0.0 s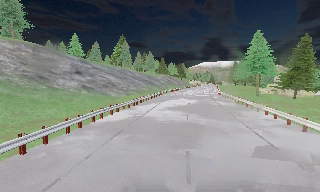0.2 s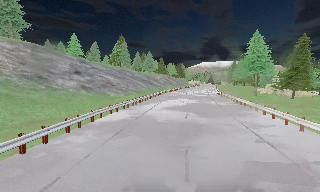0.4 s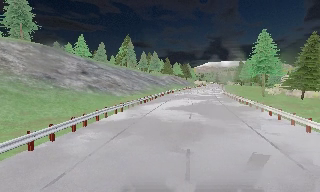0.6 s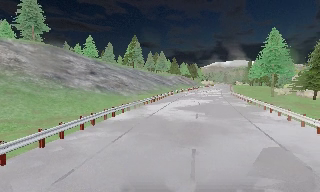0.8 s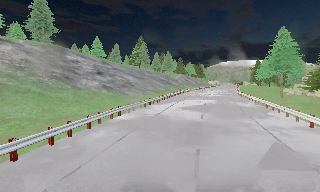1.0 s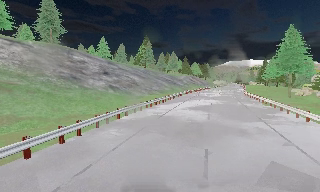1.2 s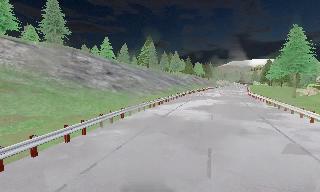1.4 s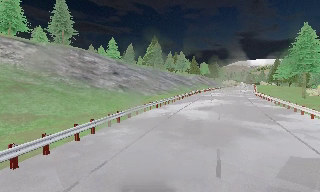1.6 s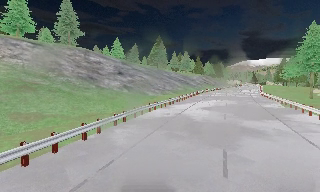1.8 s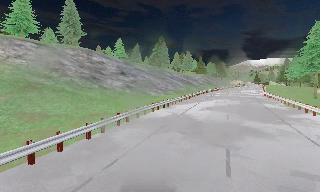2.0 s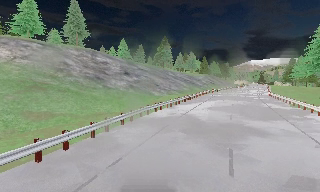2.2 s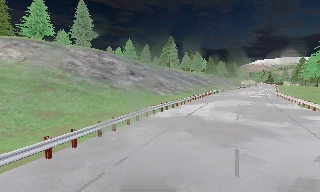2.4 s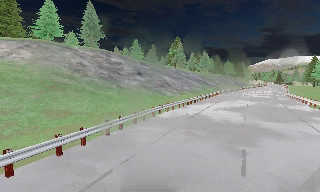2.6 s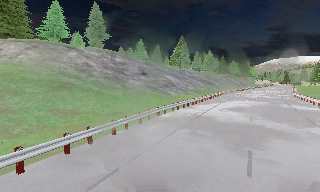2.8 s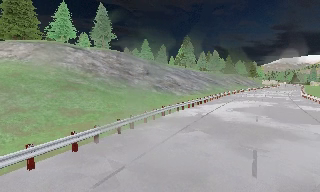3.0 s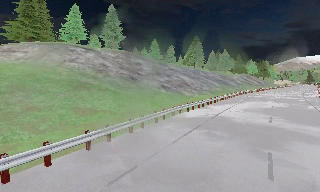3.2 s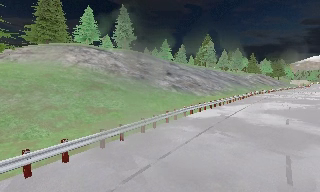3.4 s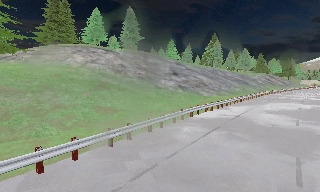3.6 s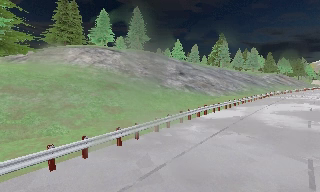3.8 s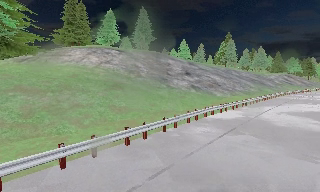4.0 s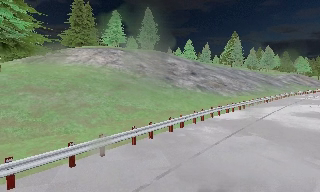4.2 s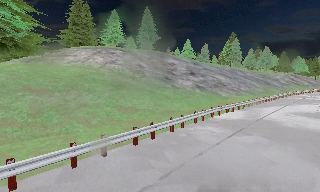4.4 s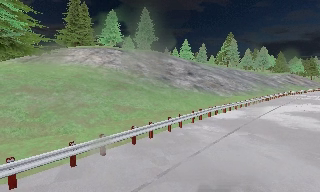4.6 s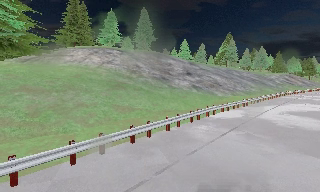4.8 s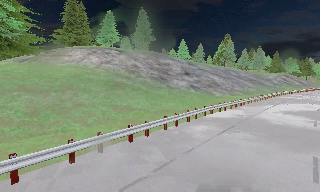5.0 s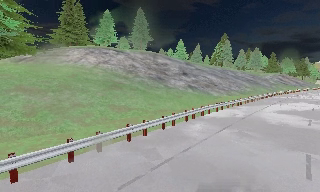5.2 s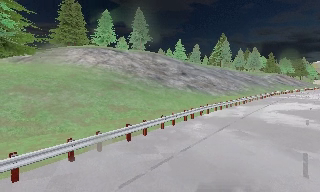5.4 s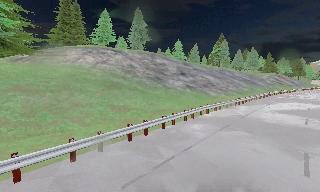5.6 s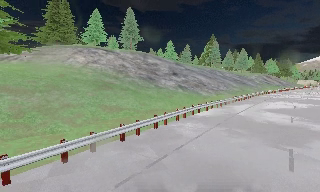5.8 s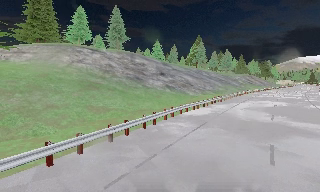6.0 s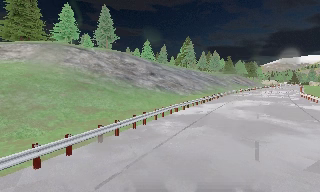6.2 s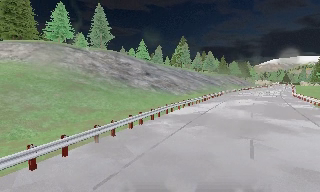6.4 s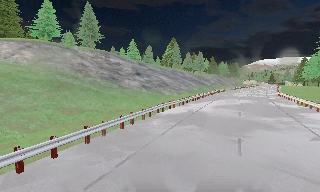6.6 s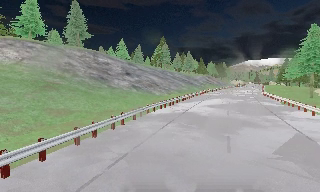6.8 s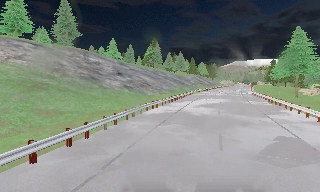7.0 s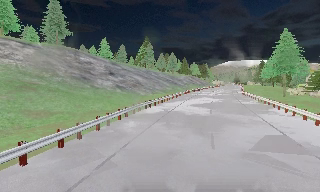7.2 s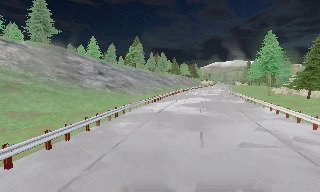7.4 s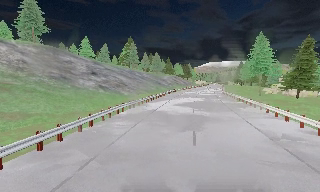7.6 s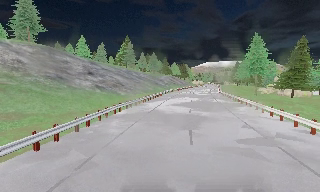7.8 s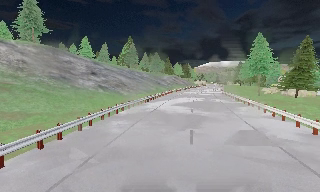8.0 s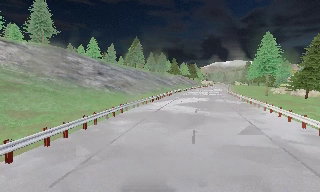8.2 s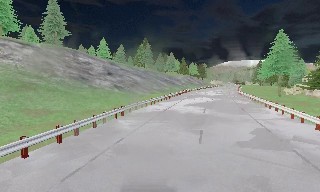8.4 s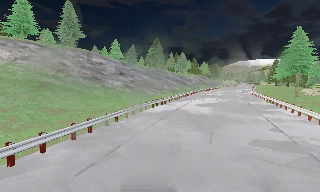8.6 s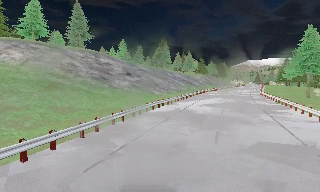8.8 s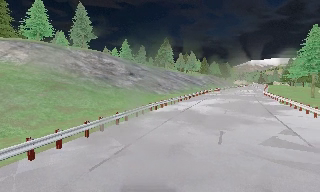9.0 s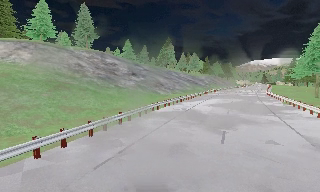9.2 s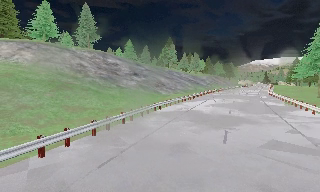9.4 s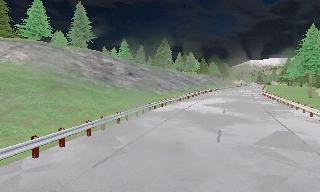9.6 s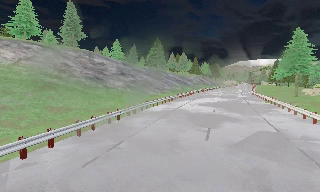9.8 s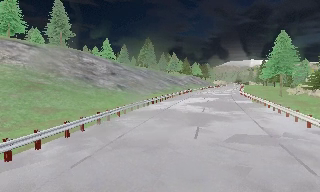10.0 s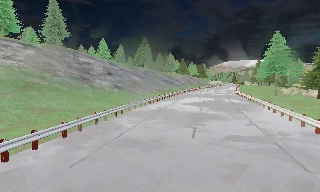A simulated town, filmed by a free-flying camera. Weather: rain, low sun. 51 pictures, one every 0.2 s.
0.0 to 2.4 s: The camera swings to its left by about 20 degrees, and the scene slides to the right. It travels backward, about 1 m, so what stands in front gets smaller.
2.4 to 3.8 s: The camera pans to its left, which is counterclockwise from overhead, by about 15 degrees. It travels to its left, about 0.5 m, so close, fixed things drift to the right.
3.8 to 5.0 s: The camera shifts only a little, or ends up much as it began.
5.0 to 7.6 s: The camera swings to its right by about 35 degrees, and the scene slides to the left. It travels backward, about 1 m.
7.6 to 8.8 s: The camera swings to its left by about 15 degrees, and the scene slides to the right.
8.8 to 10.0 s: The camera shifts only a little, or ends up much as it began.
The film runs backward here.
